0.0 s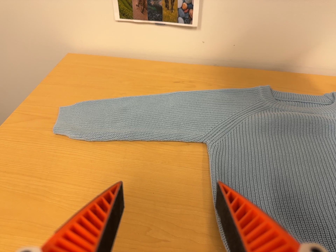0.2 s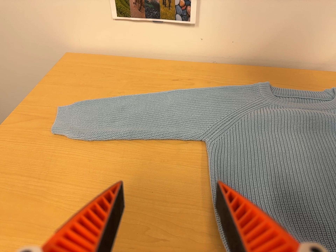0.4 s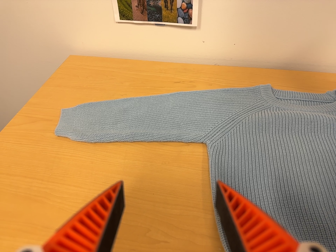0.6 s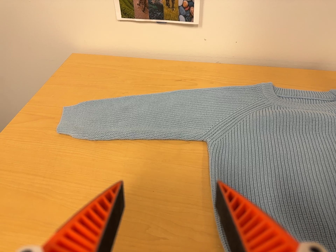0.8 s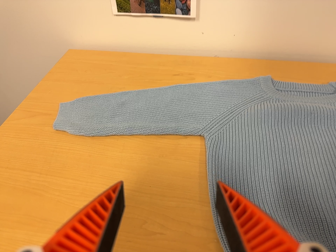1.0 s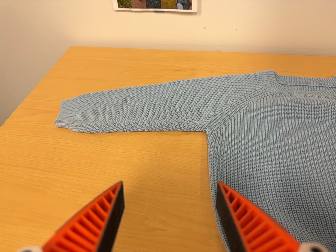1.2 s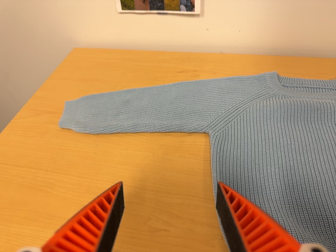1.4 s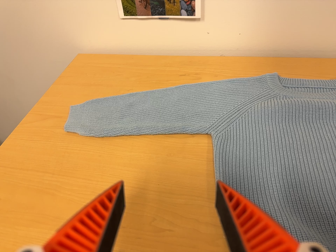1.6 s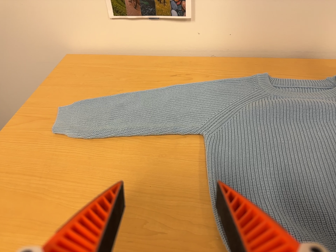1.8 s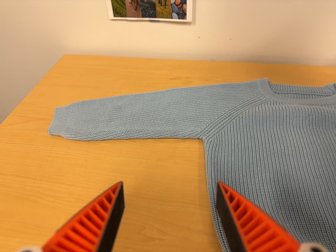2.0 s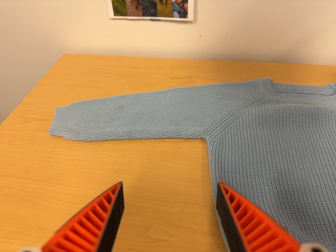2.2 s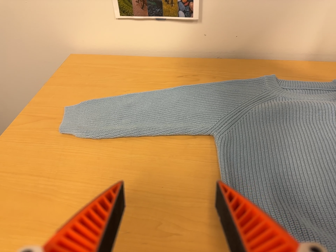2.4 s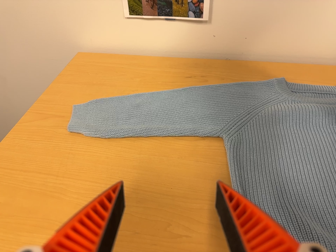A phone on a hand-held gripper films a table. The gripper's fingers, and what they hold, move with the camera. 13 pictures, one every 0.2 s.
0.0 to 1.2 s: The camera shifts only a little, or ends up much as it began.
1.2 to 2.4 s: The camera travels to its left, about 5 cm.
The film runs forward here.
